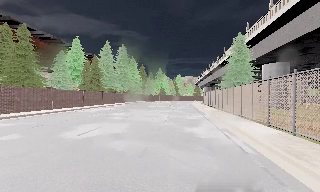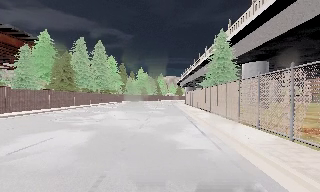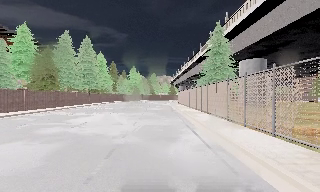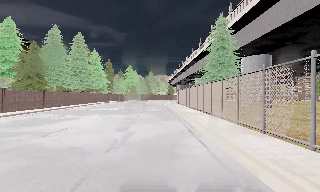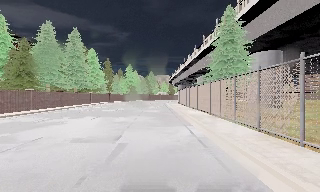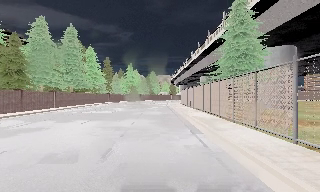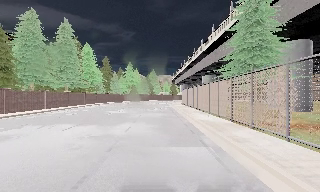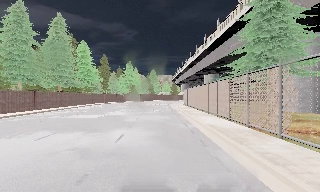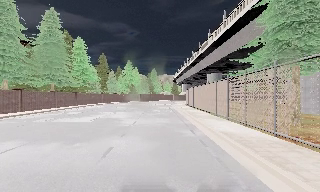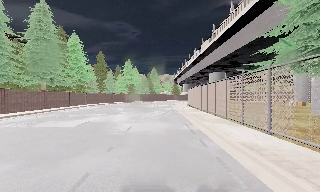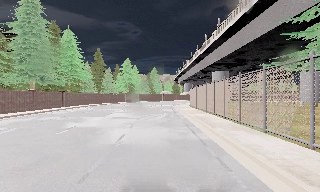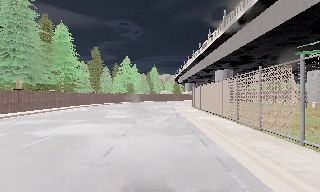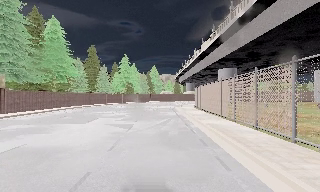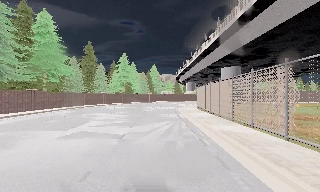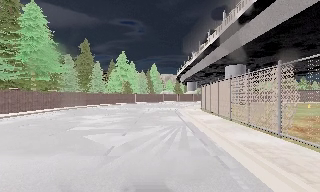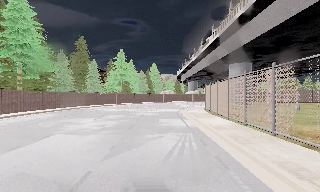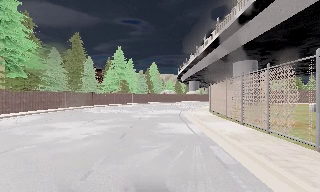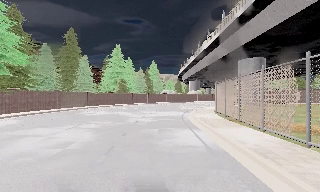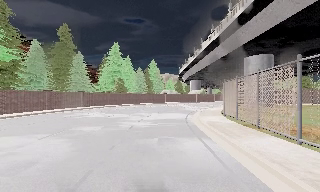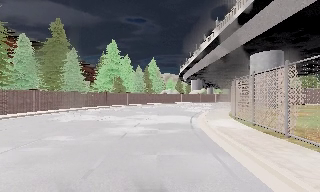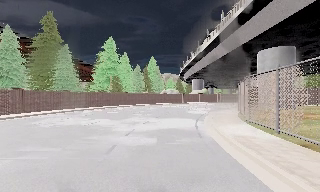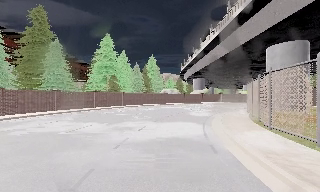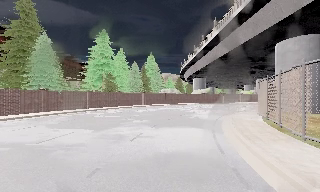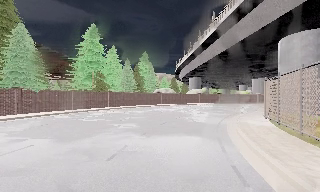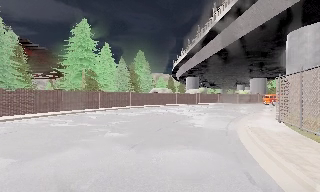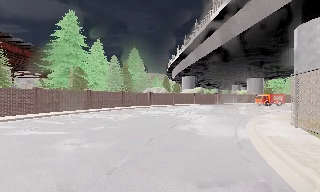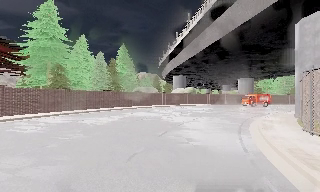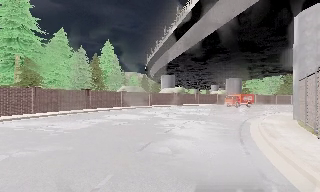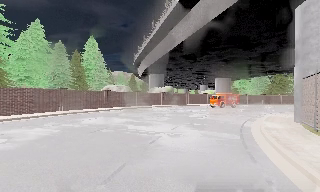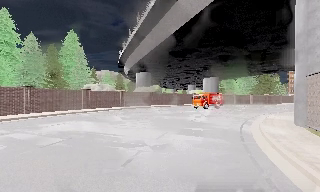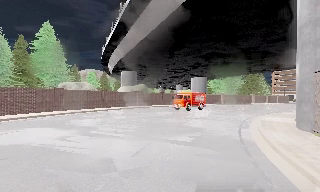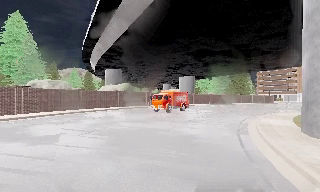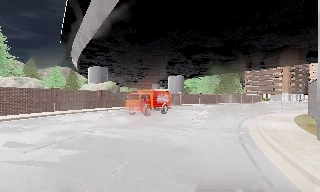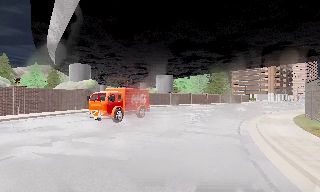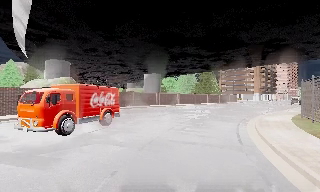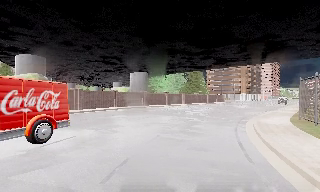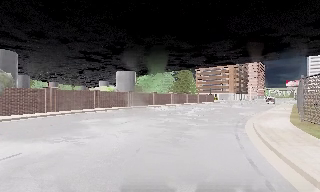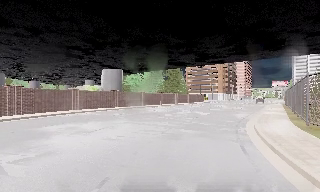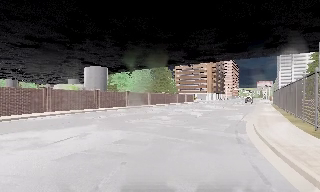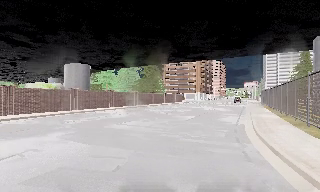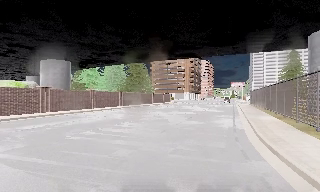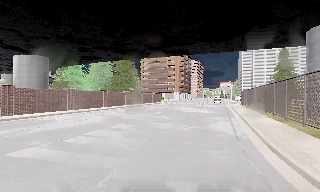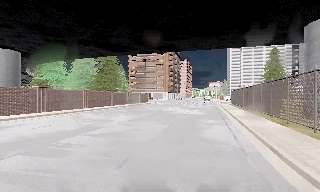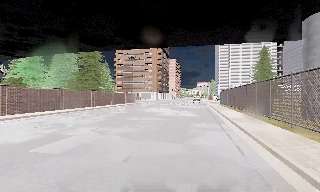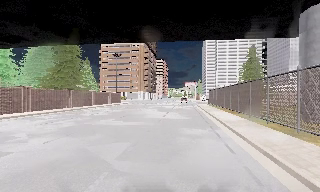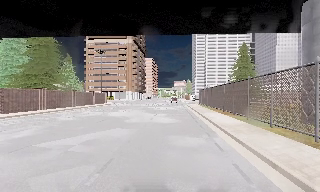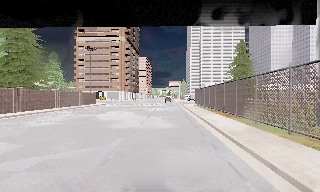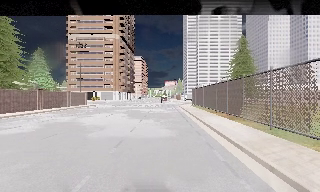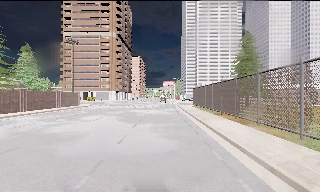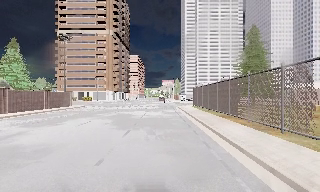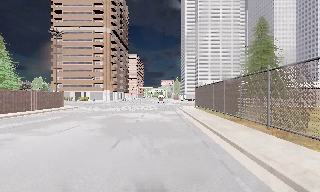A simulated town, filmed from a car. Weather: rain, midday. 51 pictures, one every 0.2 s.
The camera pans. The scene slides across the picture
to the left.
The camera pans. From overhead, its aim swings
clockwise.
0.0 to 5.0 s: The camera pans to its right, which is clockwise from overhead, by about 15 degrees. It travels forward, about 50 m, so what stands in front looms larger.
5.0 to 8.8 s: The camera pans to its right, which is clockwise from overhead, by about 75 degrees. It travels forward, about 40 m.
8.8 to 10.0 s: The camera travels forward, about 12 m, so what stands in front looms larger.
The film runs forward here.
